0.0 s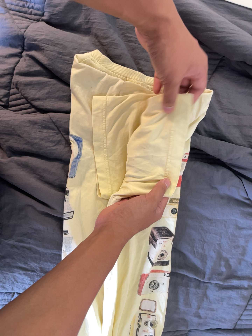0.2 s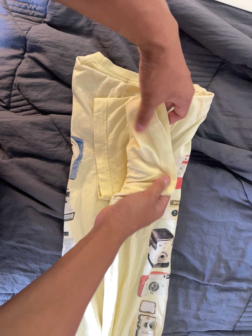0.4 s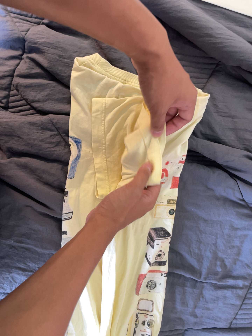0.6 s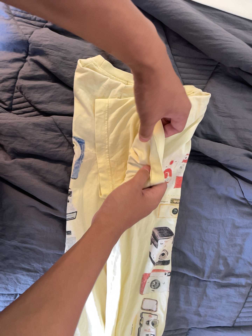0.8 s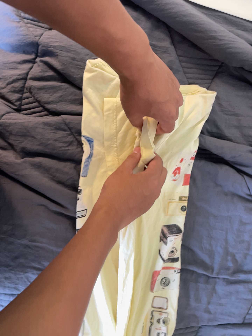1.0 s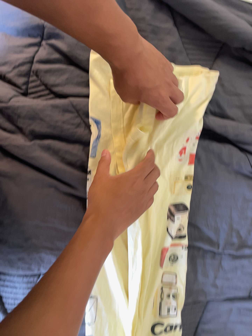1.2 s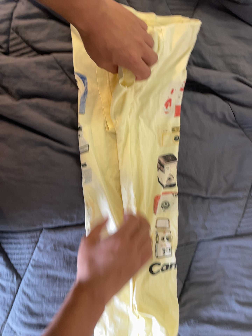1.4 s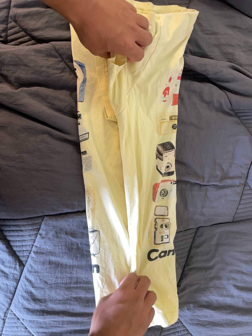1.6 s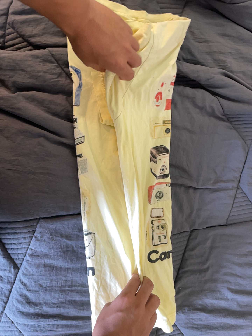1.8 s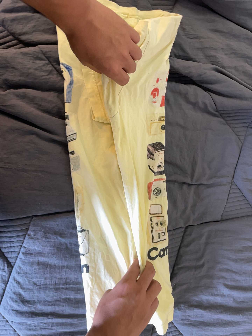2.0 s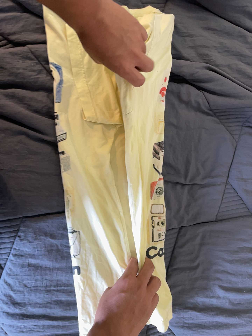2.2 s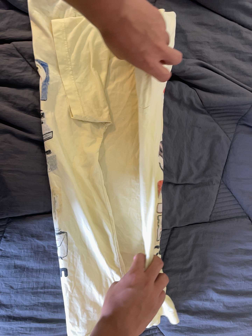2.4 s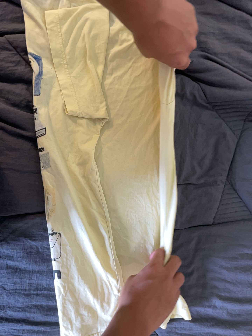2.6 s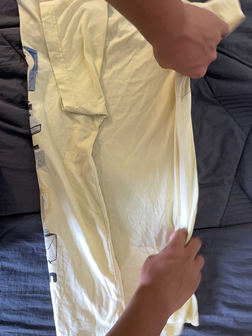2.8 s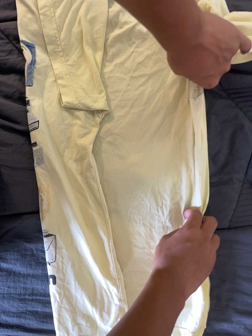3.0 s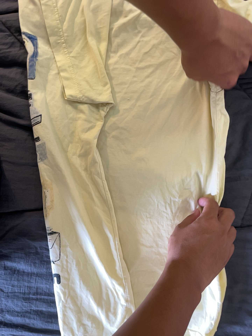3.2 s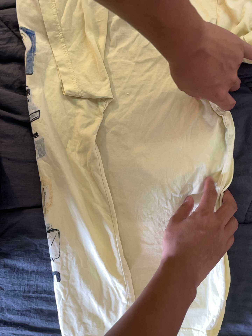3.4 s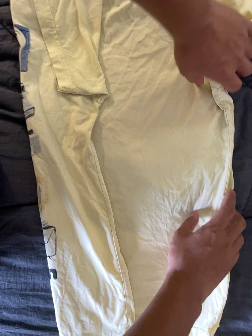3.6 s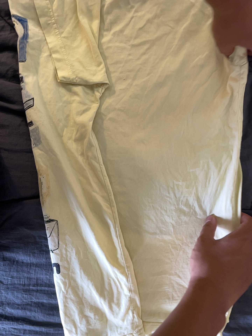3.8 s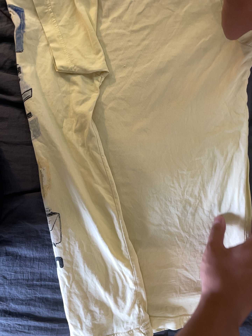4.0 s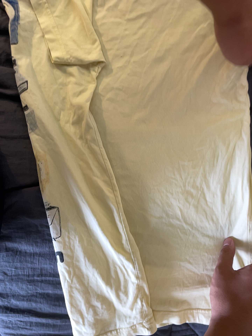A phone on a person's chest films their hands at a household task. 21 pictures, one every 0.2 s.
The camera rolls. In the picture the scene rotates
counterclockwise.
0.0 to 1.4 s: The camera travels toward the bottom of its view, to its left and backward, about 14 cm, so close, fixed things drift upward.
1.4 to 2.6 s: The camera travels to its right and forward, about 14 cm.
2.6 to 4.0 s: The camera pans to its left by about 10 degrees. It travels forward, toward the bottom of its view and to its right, about 12 cm, so what stands in front looms larger.
The film runs backward here.
